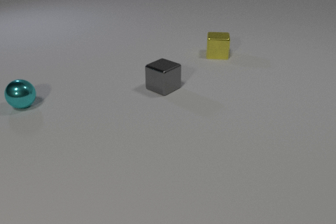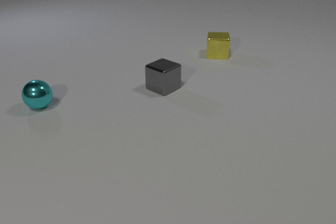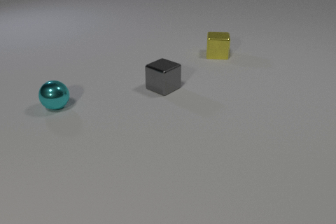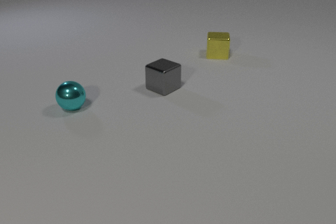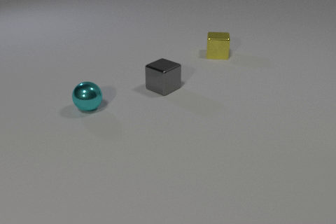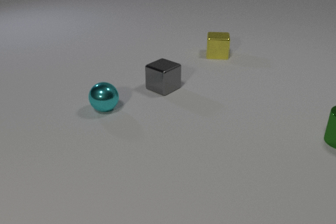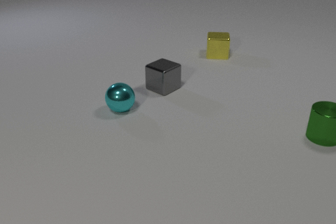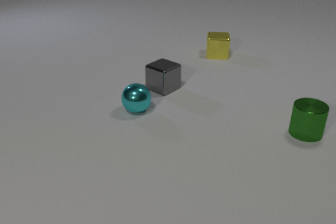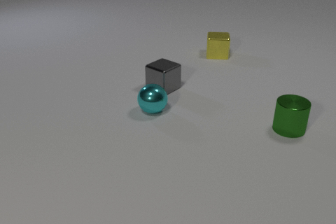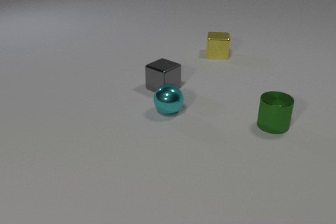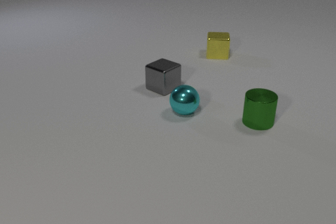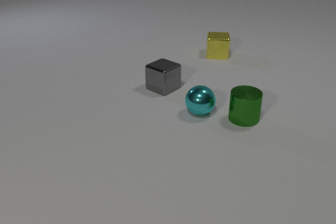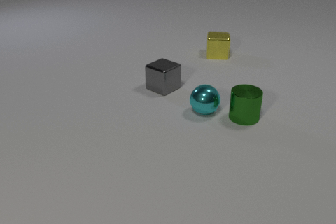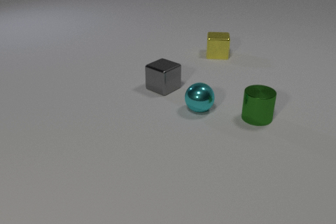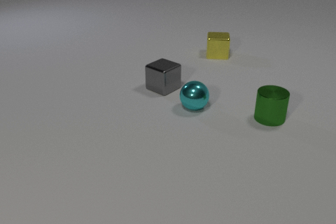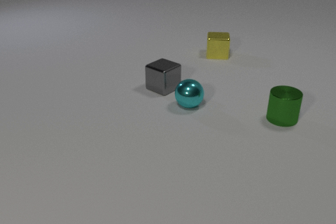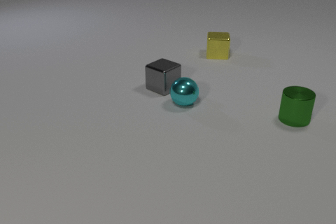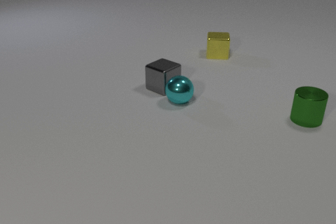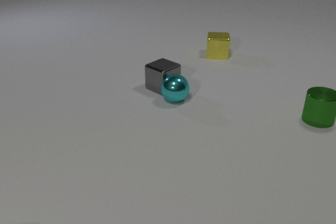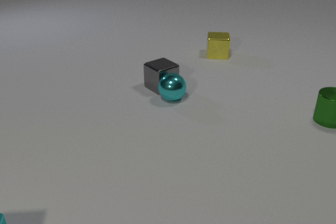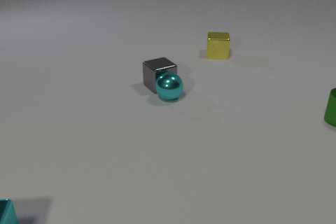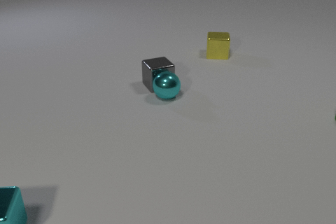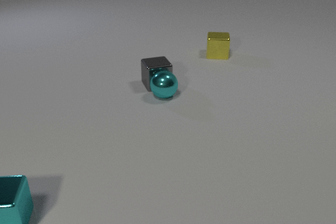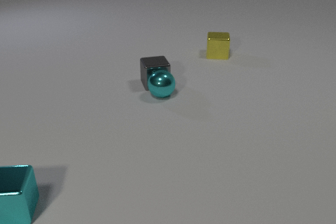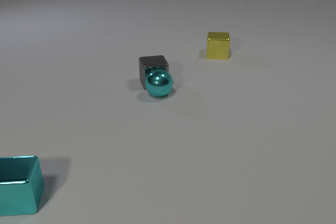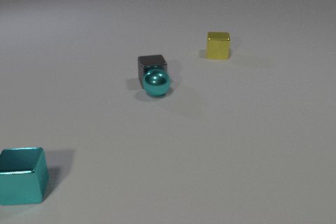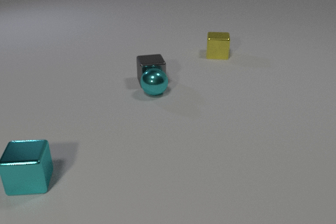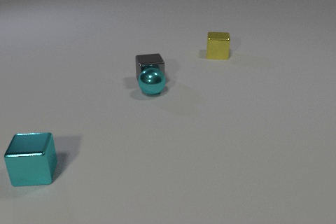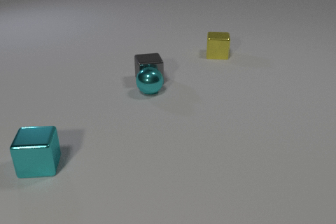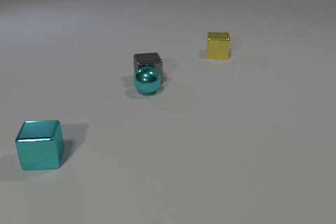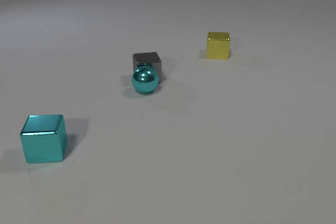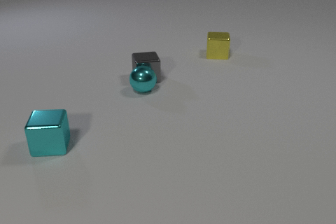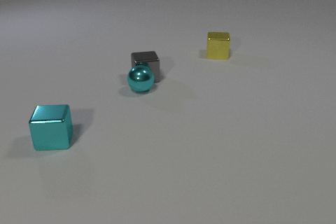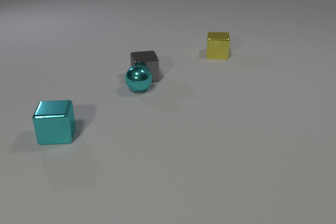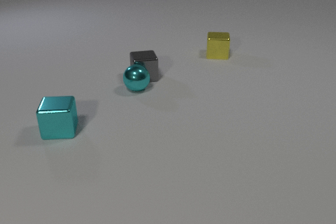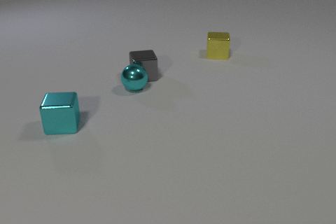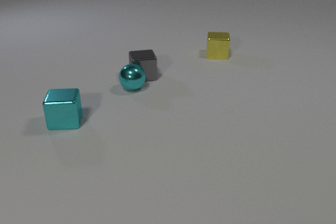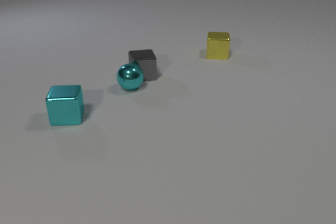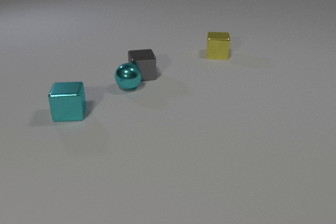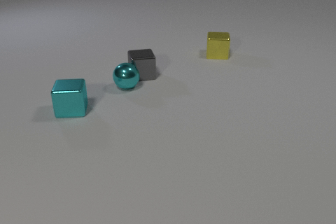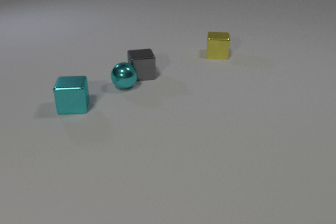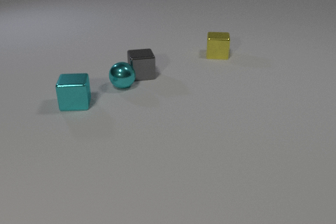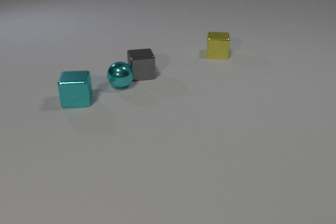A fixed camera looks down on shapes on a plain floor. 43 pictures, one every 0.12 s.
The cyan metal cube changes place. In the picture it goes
away from the camera.
0.00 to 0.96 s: The green metal cylinder comes in at the right edge, slides to the left. The cyan metal sphere rolls to the right.
0.96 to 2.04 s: The green metal cylinder slides away from the camera and to the right. The cyan metal sphere rolls to the right and away from the camera. The green metal cylinder and the cyan metal sphere collide.
2.04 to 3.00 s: The green metal cylinder slides to the right, leaves at the right edge. The cyan metal sphere rolls to the left and away from the camera. The gray metal cube slides away from the camera and to the left, spins clockwise seen from above by about 30 degrees, its near face sliding to the left. The cyan metal cube comes in at the bottom edge, slides away from the camera and to the right. The cyan metal sphere and the gray metal cube collide.
3.00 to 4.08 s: The cyan metal sphere rolls to the left and away from the camera. The gray metal cube slides away from the camera and to the left. The cyan metal cube slides away from the camera.
4.08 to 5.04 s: The cyan metal sphere rolls to the left and away from the camera. The gray metal cube slides away from the camera. The cyan metal cube slides away from the camera.
What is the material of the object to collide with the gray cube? metal.
What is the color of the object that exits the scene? green.
How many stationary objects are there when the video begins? 2.
